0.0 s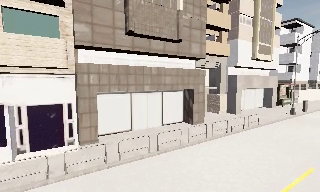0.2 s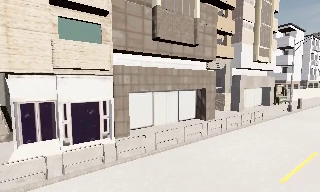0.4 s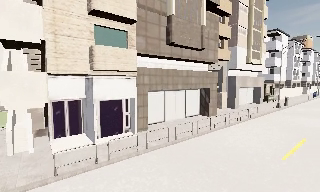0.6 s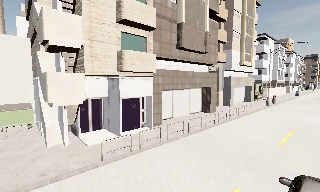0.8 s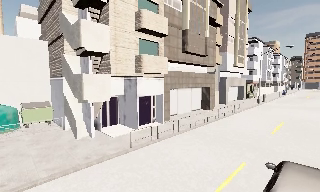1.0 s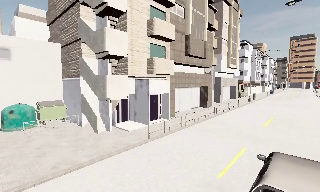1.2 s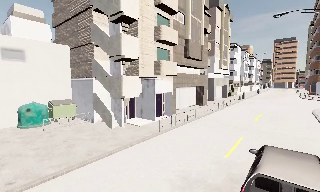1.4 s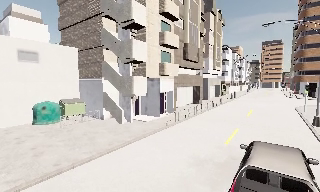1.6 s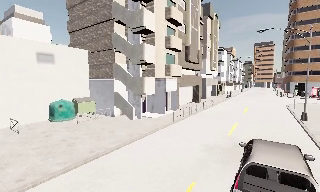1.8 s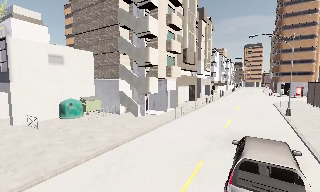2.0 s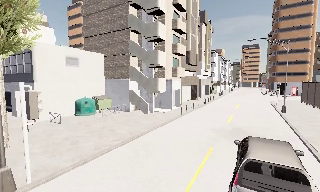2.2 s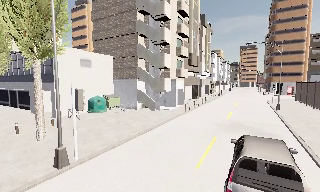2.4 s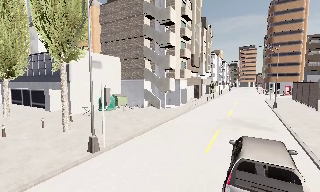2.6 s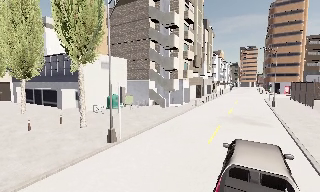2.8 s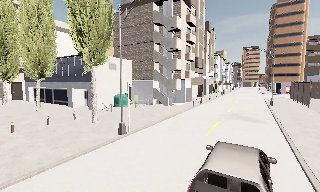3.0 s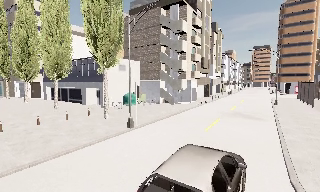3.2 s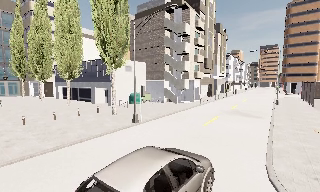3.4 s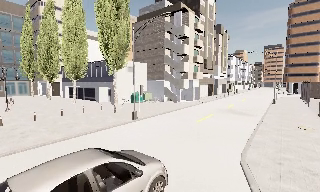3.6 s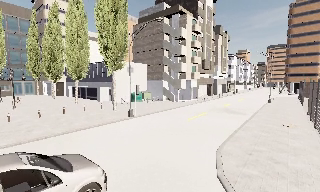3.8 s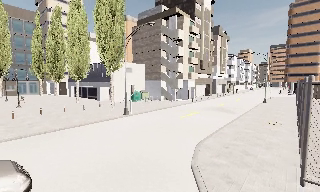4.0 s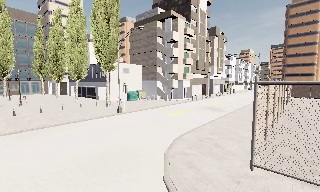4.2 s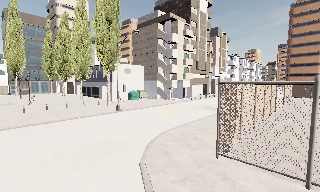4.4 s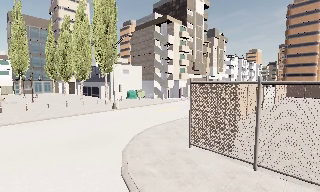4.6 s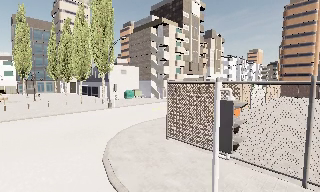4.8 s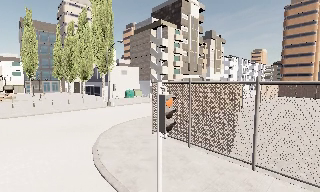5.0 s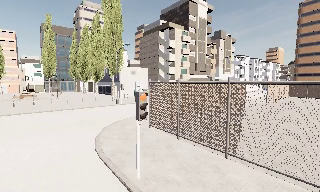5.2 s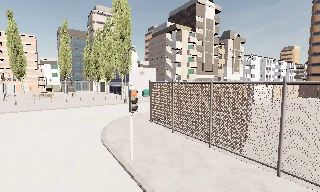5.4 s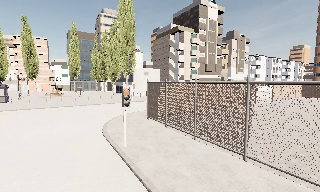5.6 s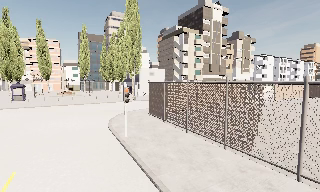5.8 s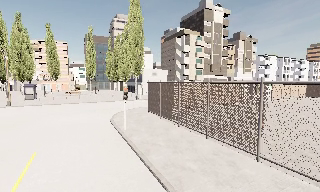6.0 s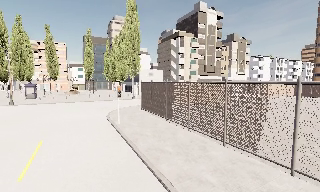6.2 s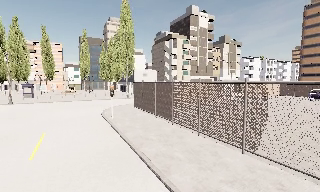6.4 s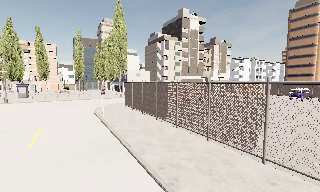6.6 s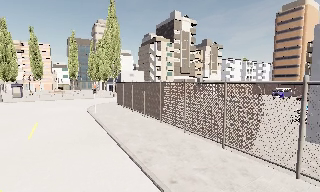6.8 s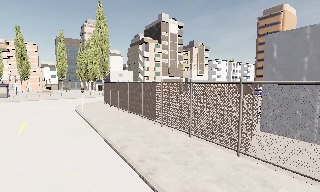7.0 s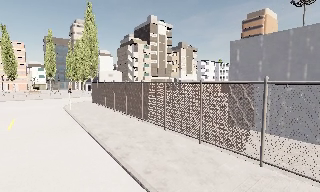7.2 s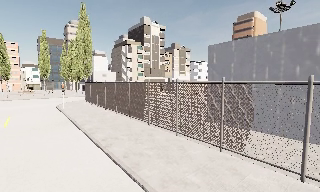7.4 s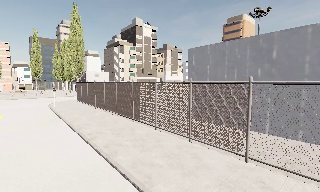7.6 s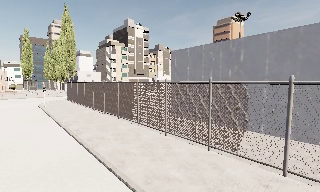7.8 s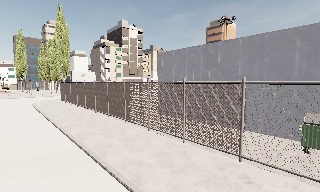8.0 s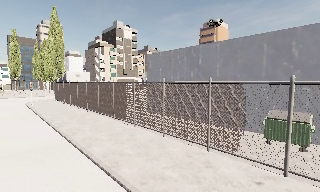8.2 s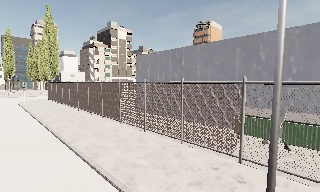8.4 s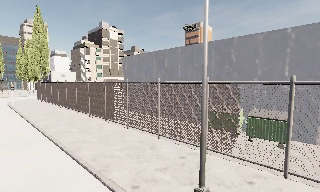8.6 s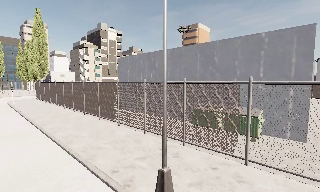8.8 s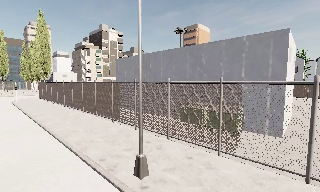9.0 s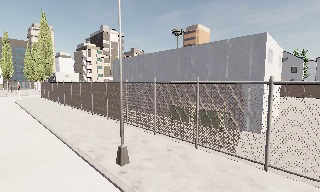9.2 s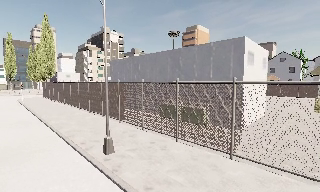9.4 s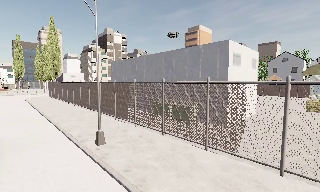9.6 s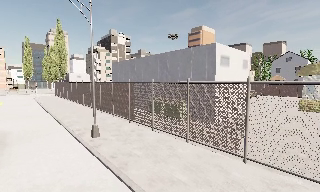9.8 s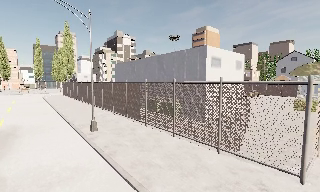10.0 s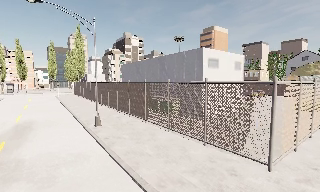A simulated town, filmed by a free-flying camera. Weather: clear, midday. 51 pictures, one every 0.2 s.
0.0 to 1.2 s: The camera pans to its right, which is clockwise from overhead, by about 20 degrees. It travels to its left and backward, about 11 m, so close, fixed things drift to the right.
1.2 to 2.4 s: The camera travels backward and to its left, about 10 m, so what stands in front gets smaller.
2.4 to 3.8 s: The camera pans to its left, which is counterclockwise from overhead, by about 10 degrees. It travels backward, about 8 m, so what stands in front gets smaller.
3.8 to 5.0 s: The camera pans to its left, which is counterclockwise from overhead, by about 10 degrees. It travels to its right and backward, about 9 m, so close, fixed things drift to the left.
5.0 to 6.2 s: The camera travels backward and to its right, about 9 m, so what stands in front gets smaller.
6.2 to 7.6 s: The camera swings to its right by about 15 degrees, and the scene slides to the left. It travels backward and to its right, about 11 m, so what stands in front gets smaller.
7.6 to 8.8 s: The camera travels to its right and backward, about 7 m, so close, fixed things drift to the left.
8.8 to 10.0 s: The camera pans to its left, which is counterclockwise from overhead, by about 10 degrees. It travels to its right and backward, about 8 m, so close, fixed things drift to the left.
The film runs backward here.
